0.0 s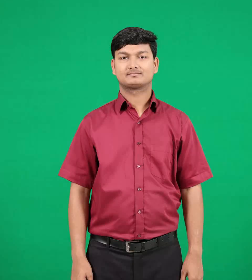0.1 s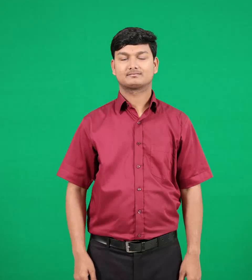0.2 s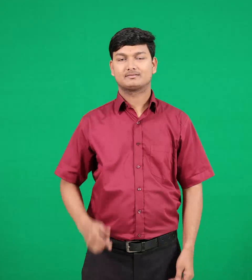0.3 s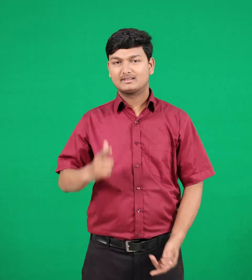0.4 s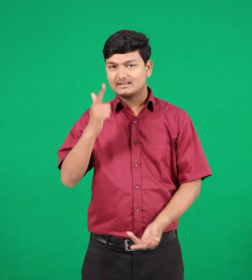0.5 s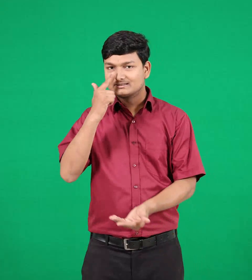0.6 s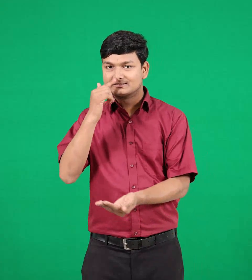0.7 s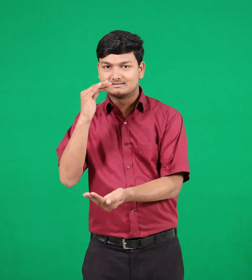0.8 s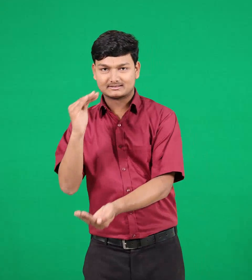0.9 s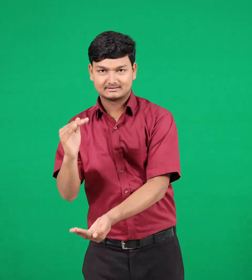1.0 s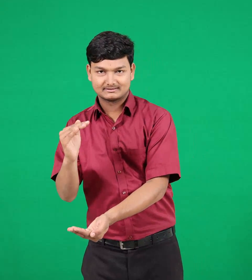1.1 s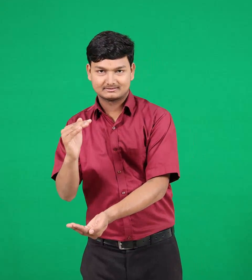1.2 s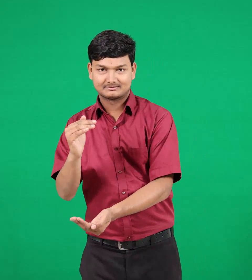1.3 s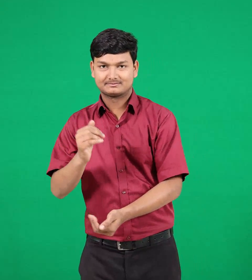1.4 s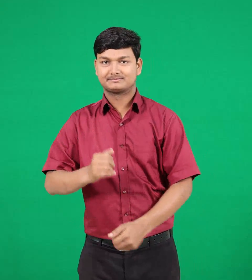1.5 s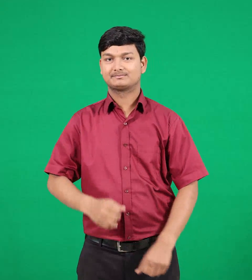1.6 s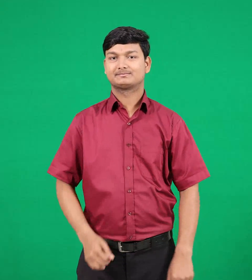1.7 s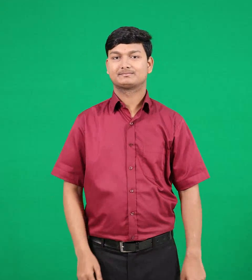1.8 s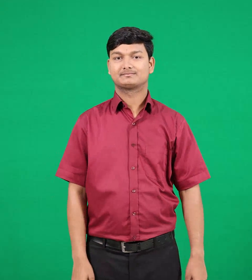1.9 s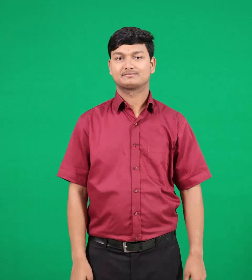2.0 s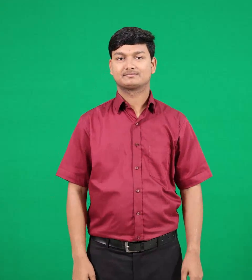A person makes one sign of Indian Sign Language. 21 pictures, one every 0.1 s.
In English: daughter
